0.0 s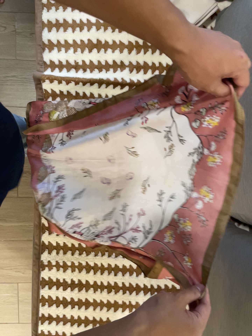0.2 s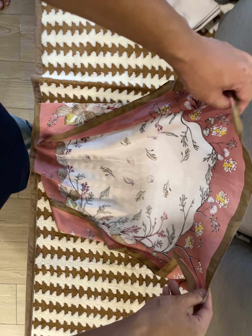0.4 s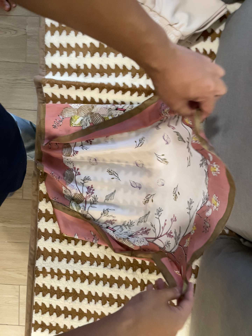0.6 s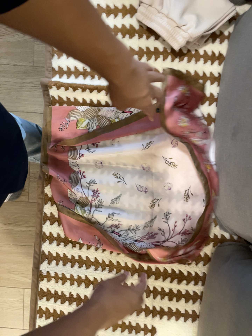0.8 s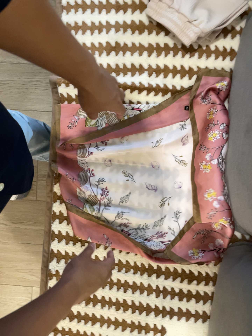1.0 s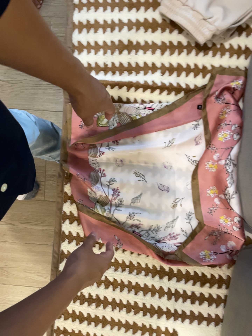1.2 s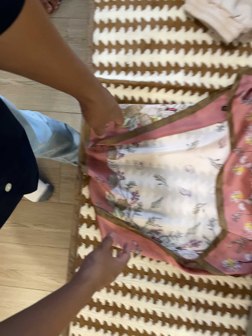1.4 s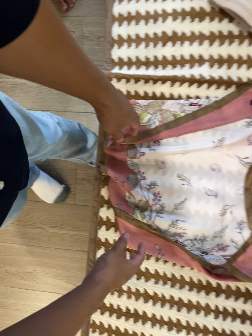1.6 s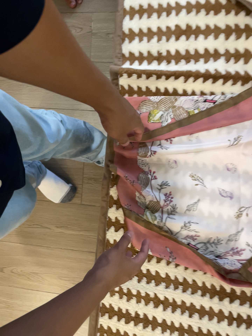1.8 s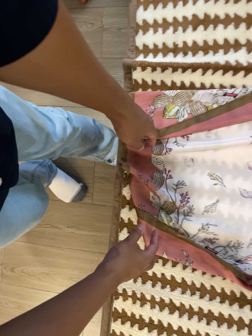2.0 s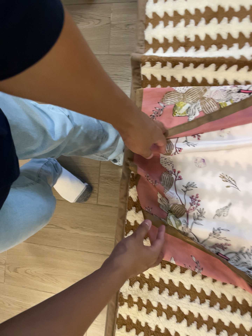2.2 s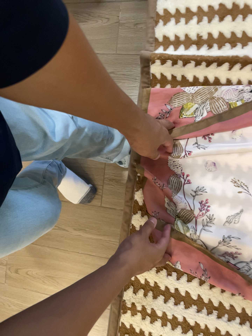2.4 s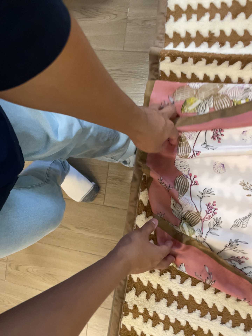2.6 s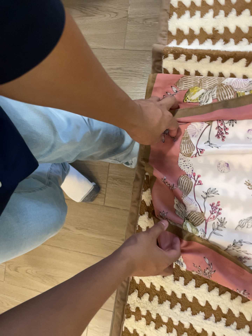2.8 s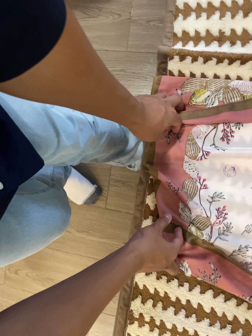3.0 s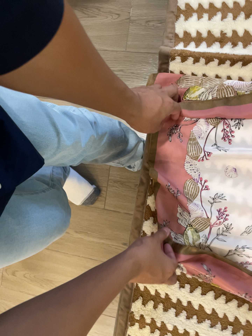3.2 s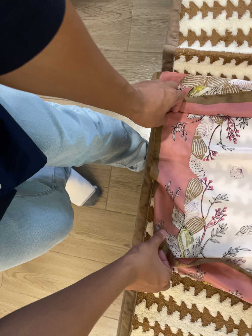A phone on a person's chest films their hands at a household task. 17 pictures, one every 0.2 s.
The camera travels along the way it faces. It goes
forward.
0.0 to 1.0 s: The camera travels forward, about 6 cm, so what stands in front looms larger.
1.0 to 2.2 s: The camera pans to its left by about 10 degrees. It travels forward and to its left, about 18 cm, so what stands in front looms larger.
2.2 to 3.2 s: The camera shifts only a little, or ends up much as it began.
The film runs forward here.
